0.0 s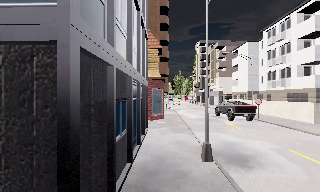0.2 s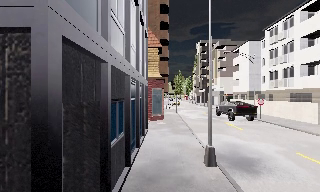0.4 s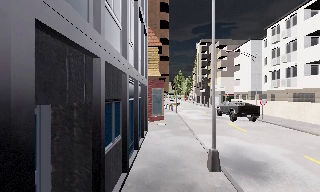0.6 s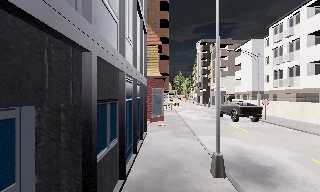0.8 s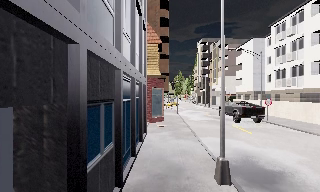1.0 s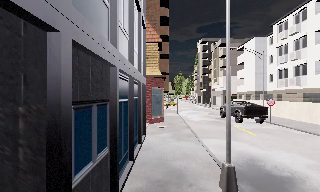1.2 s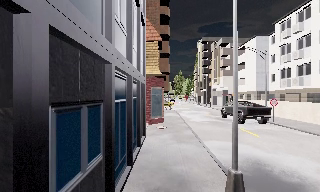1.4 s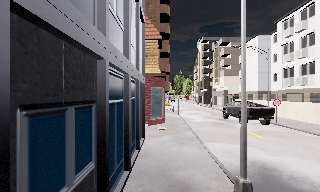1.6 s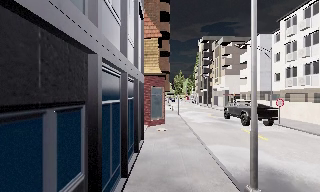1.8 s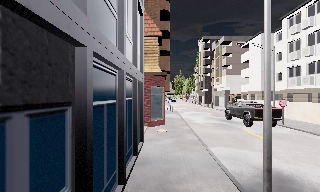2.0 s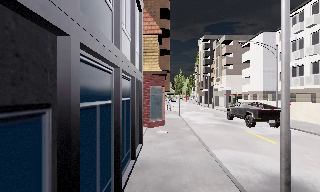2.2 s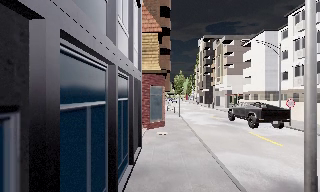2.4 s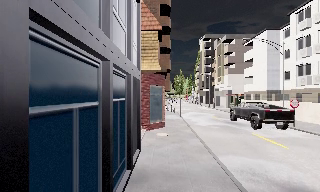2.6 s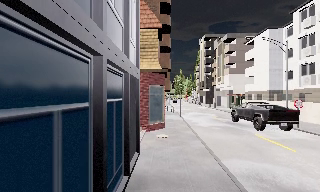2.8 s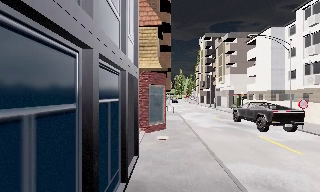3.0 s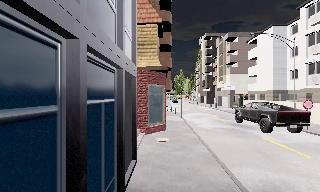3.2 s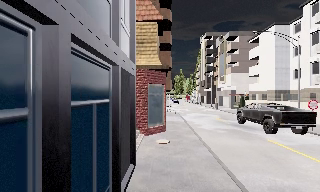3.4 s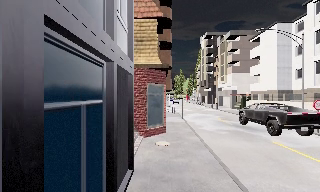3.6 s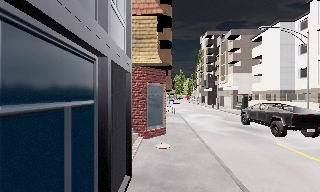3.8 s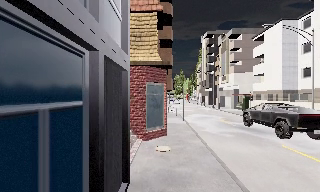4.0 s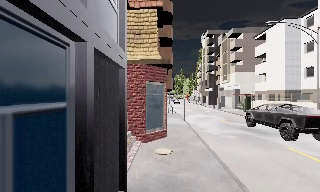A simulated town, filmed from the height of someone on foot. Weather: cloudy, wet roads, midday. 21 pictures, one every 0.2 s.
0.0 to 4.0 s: The camera travels forward, about 8 m, so what stands in front looms larger.
The film runs forward here.
